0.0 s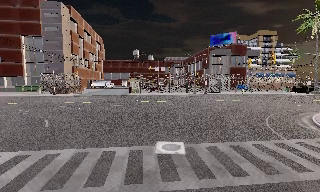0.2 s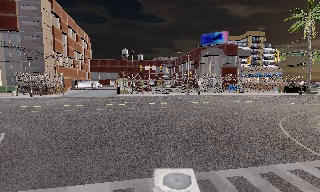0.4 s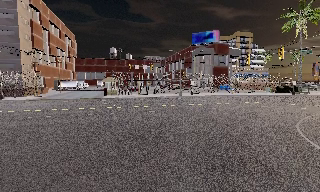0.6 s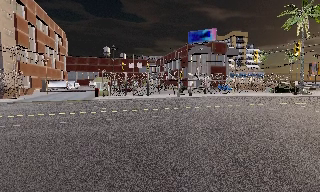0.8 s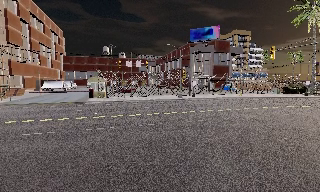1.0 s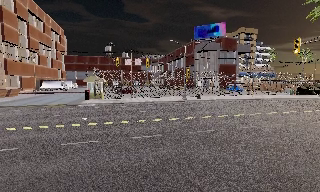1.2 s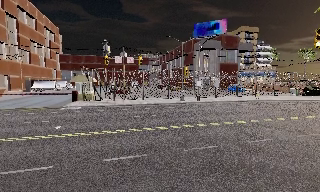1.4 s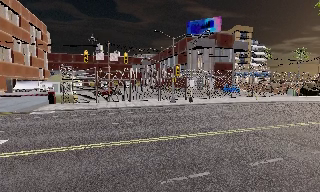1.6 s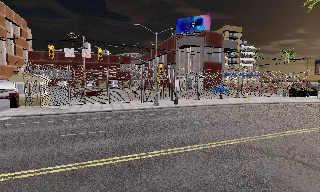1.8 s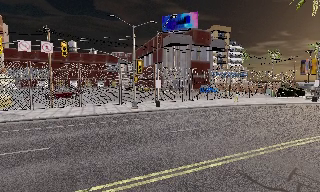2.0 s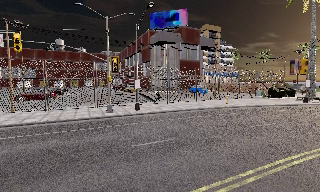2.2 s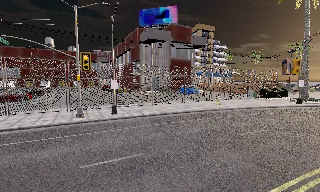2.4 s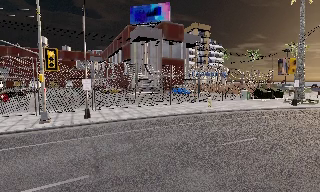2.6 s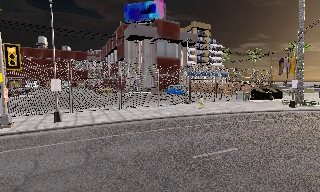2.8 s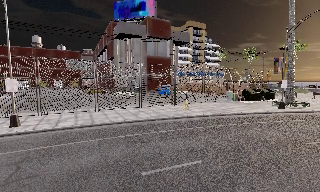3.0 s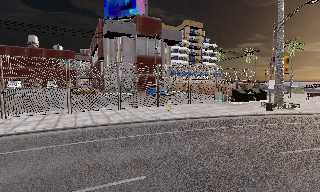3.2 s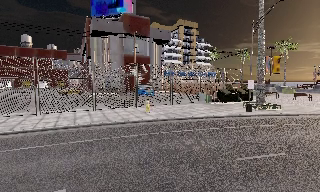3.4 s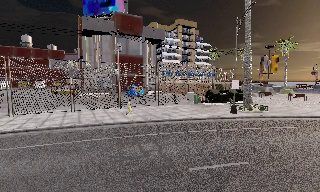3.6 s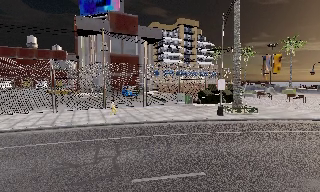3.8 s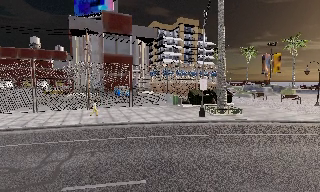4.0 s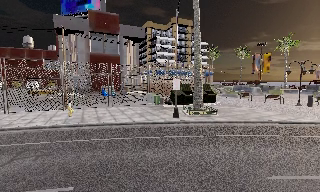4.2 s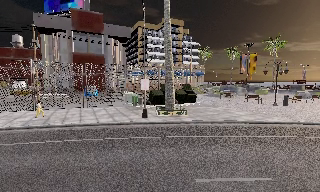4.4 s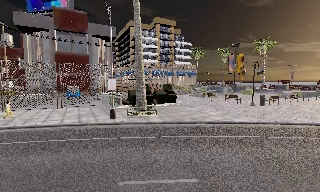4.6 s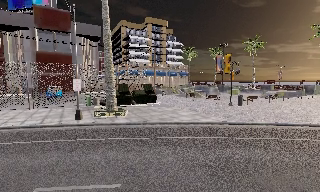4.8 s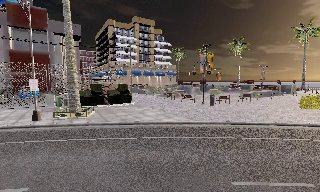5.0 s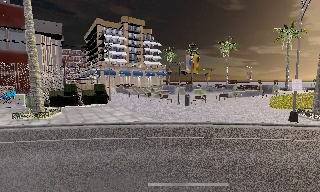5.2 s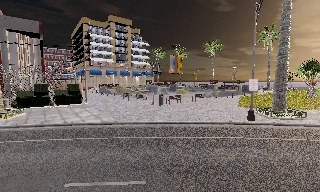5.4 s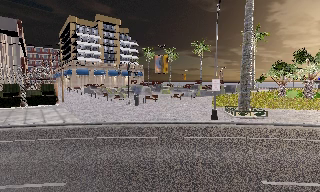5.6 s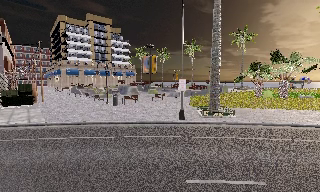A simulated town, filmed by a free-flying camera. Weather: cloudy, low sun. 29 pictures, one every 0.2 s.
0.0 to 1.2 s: The camera travels forward, about 13 m, so what stands in front looms larger.
1.2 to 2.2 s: The camera swings to its right by about 10 degrees, and the scene slides to the left. It travels forward and to its right, about 11 m, so what stands in front looms larger.
2.2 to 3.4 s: The camera travels to its right and forward, about 12 m, so close, fixed things drift to the left.
3.4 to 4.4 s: The camera travels to its right, about 9 m, so close, fixed things drift to the left.
4.4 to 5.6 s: The camera swings to its right by about 15 degrees, and the scene slides to the left. It travels to its right, about 12 m, so close, fixed things drift to the left.
The film runs forward here.
